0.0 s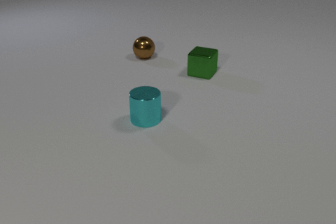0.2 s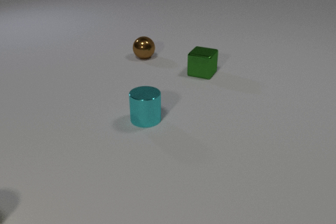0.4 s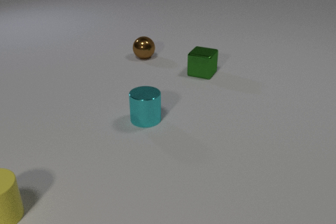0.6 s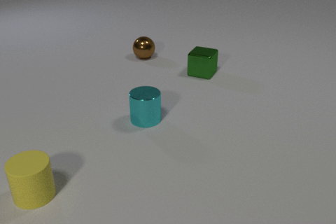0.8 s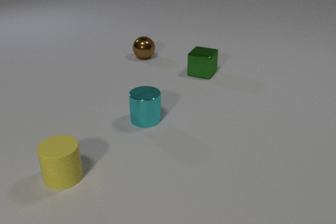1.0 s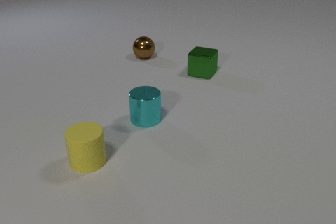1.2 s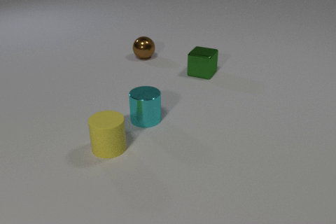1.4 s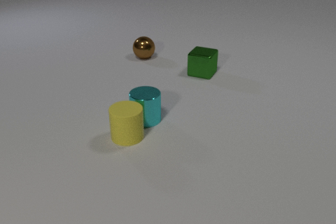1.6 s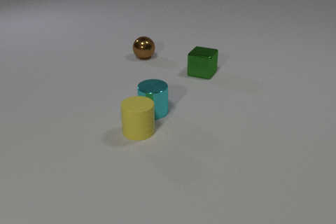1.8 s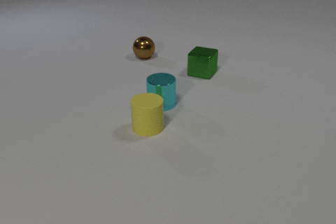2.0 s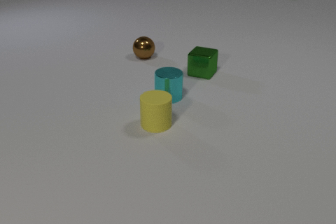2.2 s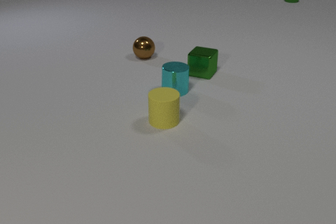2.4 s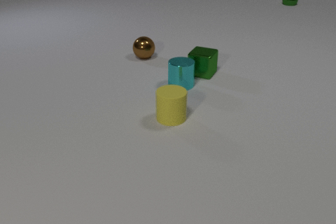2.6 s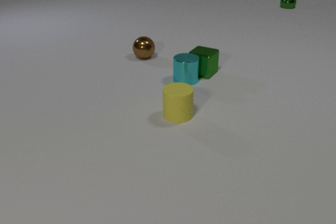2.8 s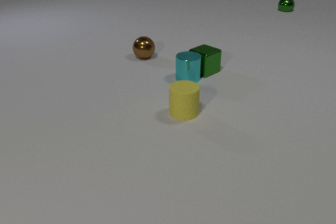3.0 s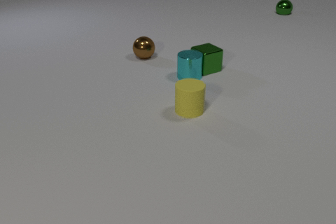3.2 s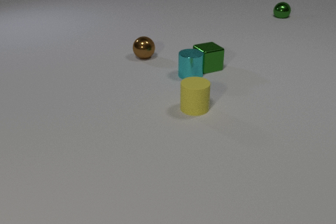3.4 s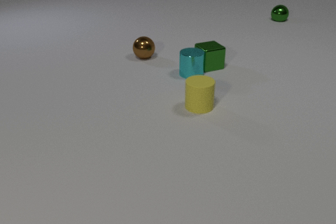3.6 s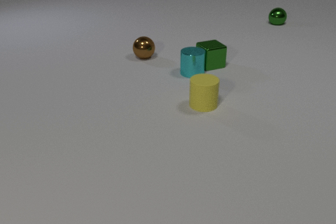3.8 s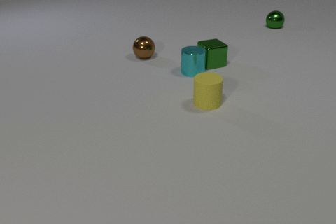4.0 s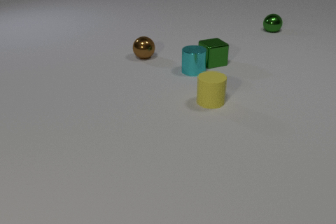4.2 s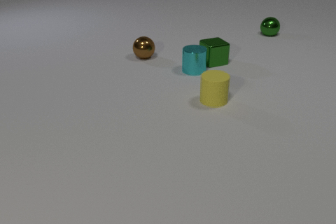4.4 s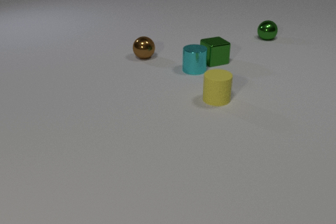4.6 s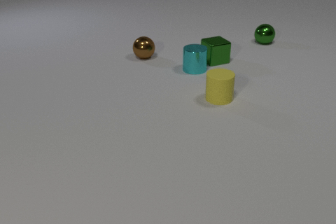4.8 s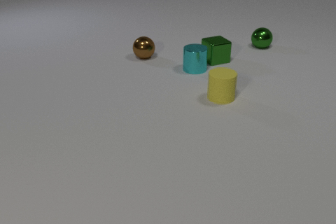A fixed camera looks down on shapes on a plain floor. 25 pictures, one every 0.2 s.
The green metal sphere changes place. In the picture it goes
toward the camera.
The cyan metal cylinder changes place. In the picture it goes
away from the camera.
0.0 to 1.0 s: The yellow rubber cylinder comes in at the left edge, slides to the right and away from the camera.
1.0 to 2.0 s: The yellow rubber cylinder slides to the right and away from the camera. The cyan metal cylinder slides away from the camera and to the right. The green metal sphere comes in at the top edge, rolls toward the camera. The yellow rubber cylinder and the cyan metal cylinder collide.
2.0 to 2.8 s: The yellow rubber cylinder slides to the right and away from the camera. The cyan metal cylinder slides away from the camera and to the right. The green metal cube slides away from the camera, spins so that its near face slides to the left, clockwise seen from above. The green metal sphere rolls toward the camera. The cyan metal cylinder and the green metal cube collide.
2.8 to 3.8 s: The yellow rubber cylinder slides to the right and away from the camera. The cyan metal cylinder slides away from the camera. The green metal cube slides away from the camera, spins clockwise seen from above by about 15 degrees, its near face sliding to the left. The green metal sphere rolls toward the camera.
3.8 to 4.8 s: The yellow rubber cylinder slides away from the camera and to the right. The cyan metal cylinder slides away from the camera. The green metal cube slides away from the camera. The green metal sphere rolls toward the camera.
What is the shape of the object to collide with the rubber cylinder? cylinder.
Are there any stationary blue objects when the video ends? no.
How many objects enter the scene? 2.
